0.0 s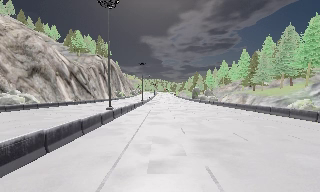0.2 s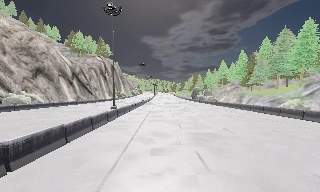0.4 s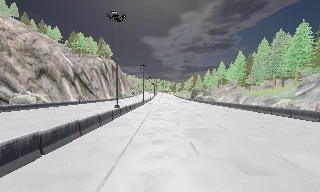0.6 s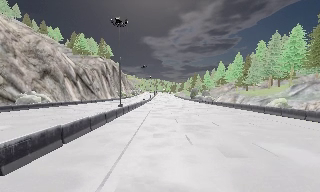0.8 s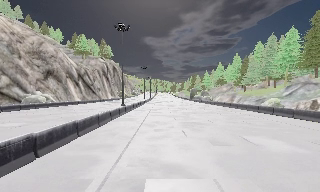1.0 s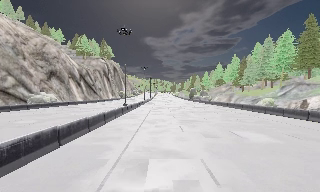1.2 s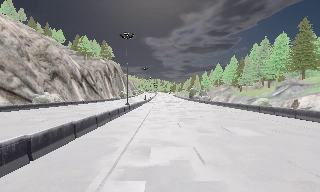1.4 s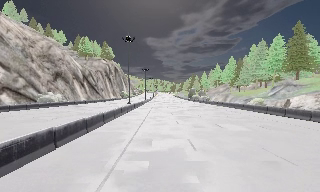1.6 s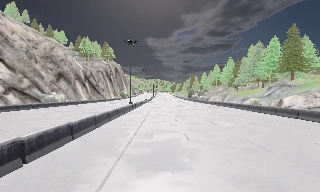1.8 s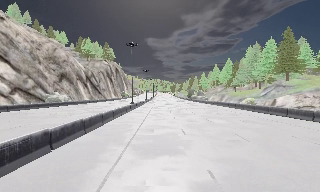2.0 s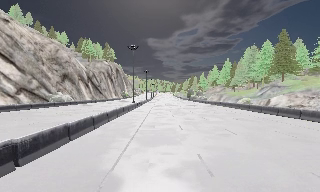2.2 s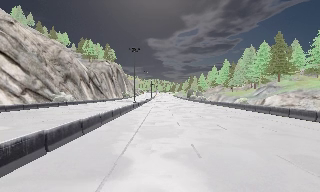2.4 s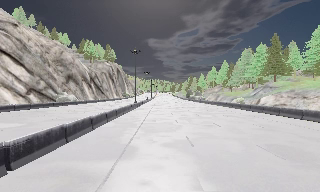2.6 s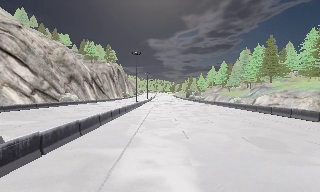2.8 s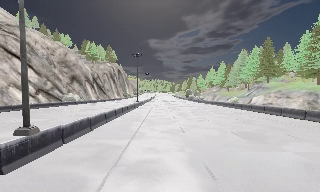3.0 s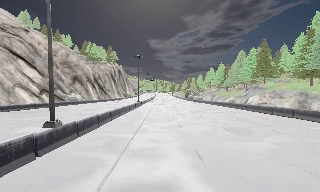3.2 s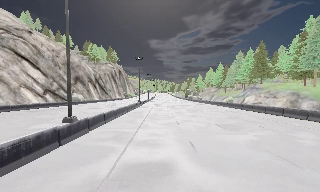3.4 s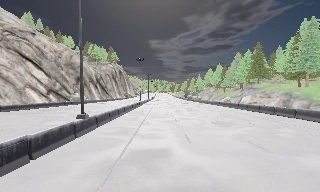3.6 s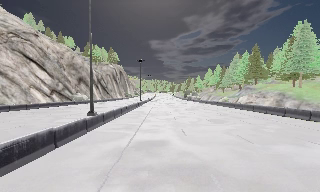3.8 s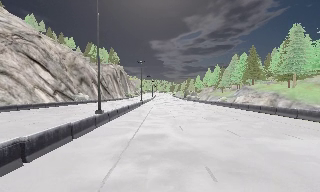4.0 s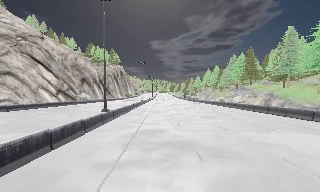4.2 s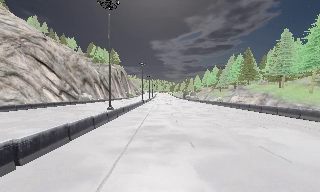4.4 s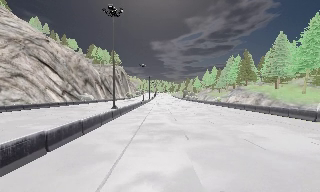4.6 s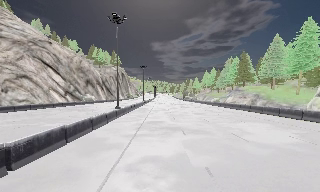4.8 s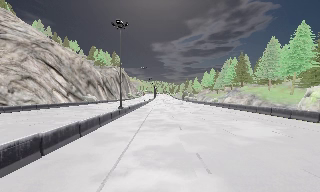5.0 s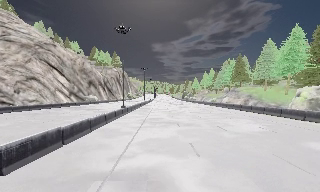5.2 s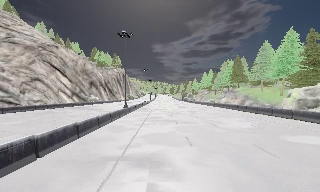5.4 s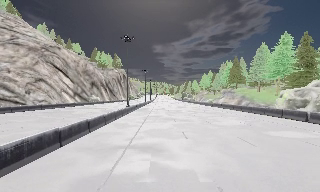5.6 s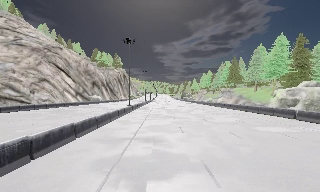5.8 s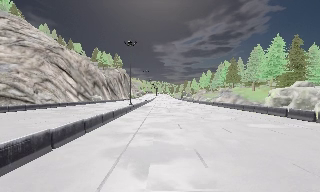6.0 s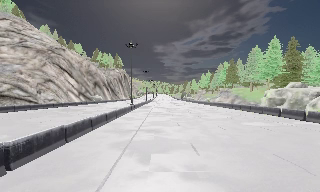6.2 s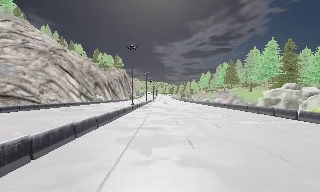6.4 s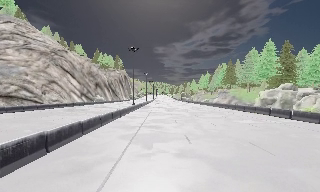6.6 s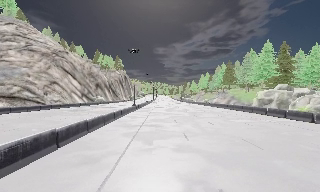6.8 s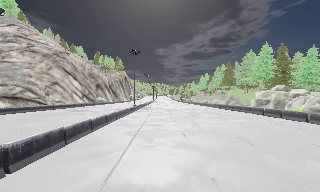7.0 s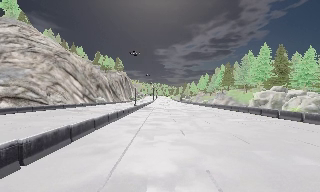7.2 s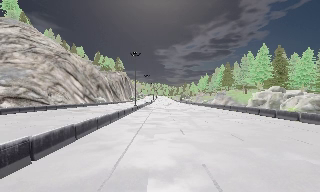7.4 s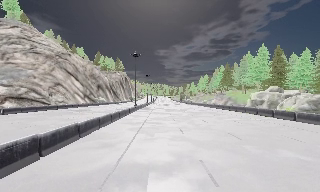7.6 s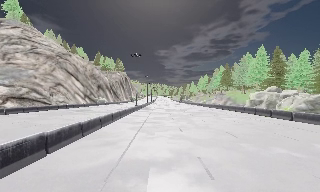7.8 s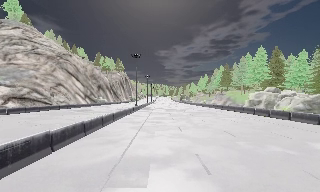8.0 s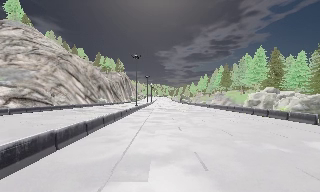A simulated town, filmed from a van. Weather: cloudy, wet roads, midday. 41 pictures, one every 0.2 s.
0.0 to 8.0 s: The camera travels backward, about 55 m, so what stands in front gets smaller. It loses speed.
The film runs backward here.
